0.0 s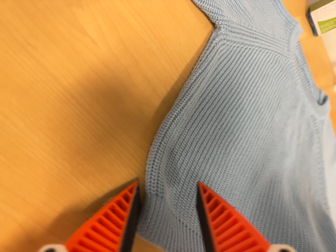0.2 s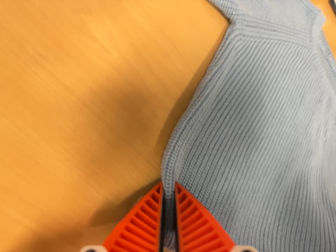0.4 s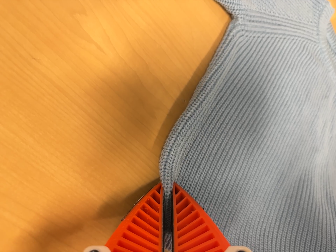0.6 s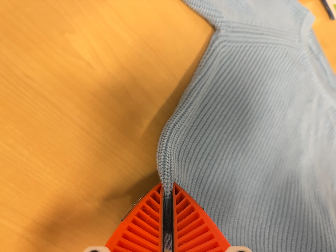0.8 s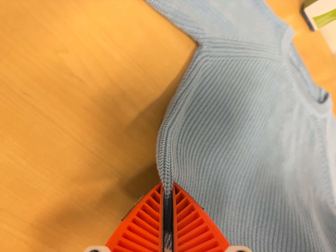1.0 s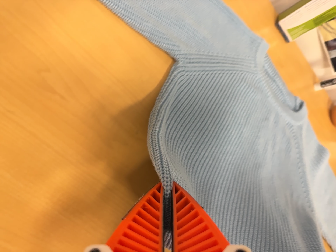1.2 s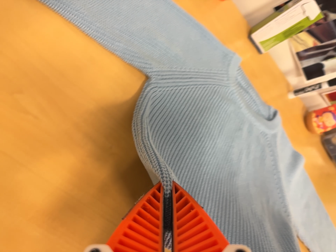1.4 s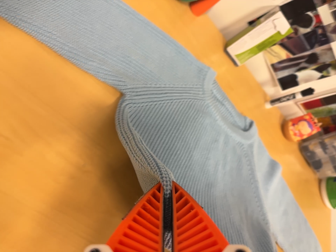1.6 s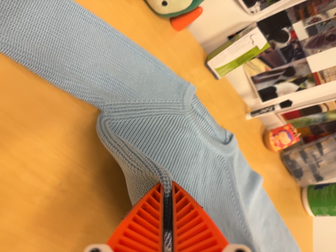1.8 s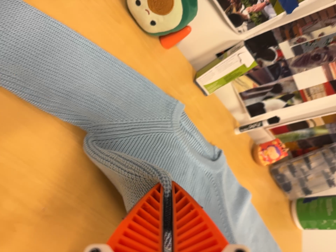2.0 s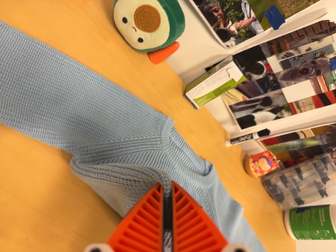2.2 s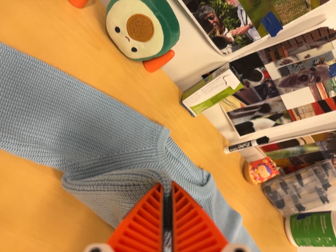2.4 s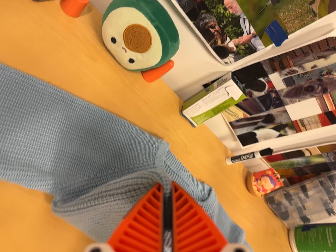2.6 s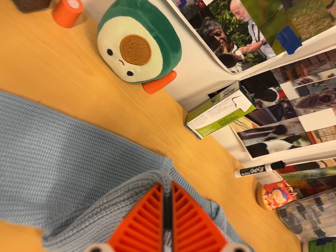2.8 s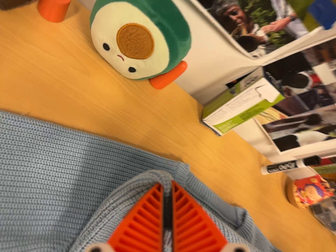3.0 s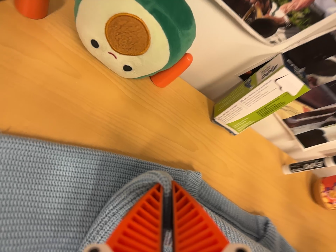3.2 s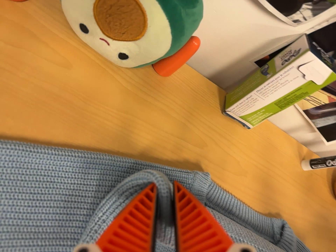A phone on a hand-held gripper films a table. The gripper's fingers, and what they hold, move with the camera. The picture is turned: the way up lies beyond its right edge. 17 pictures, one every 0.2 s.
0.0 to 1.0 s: The camera travels to its right and backward, about 7 cm.
1.0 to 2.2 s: The camera travels toward the top of its view and to its right, about 14 cm, so close, fixed things drift downward.
2.2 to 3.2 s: The camera pans to its left by about 10 degrees. It travels forward and toward the top of its view, about 24 cm, so what stands in front looms larger. Its aim tips toward the bottom of its view by about 10 degrees. It rolls about its line of sight by about 10 degrees, and the scene rotates counterclockwise.
The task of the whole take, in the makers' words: fold up.
The film runs forward here.
